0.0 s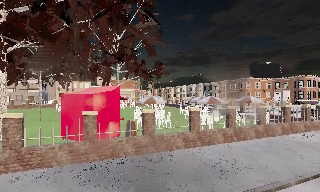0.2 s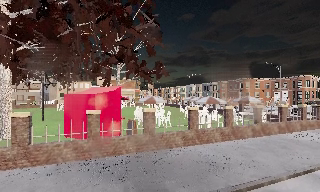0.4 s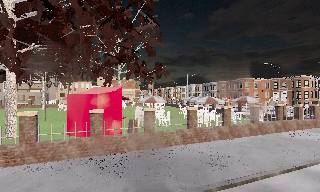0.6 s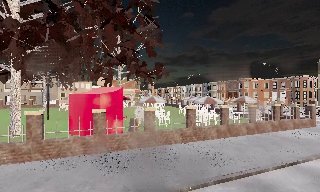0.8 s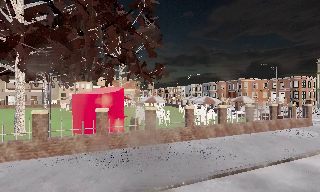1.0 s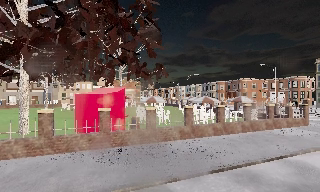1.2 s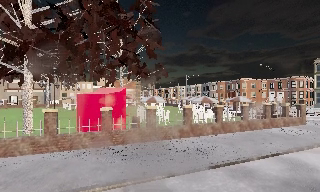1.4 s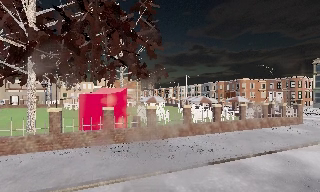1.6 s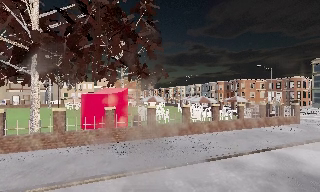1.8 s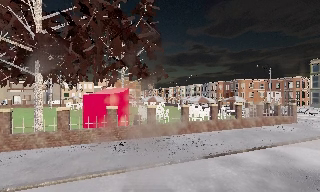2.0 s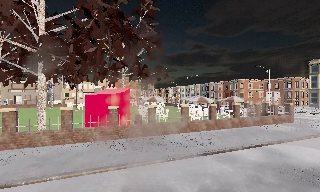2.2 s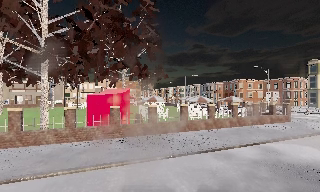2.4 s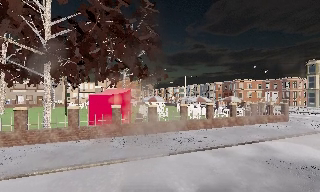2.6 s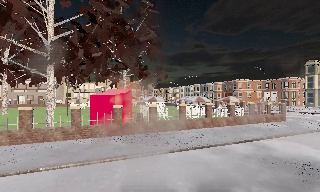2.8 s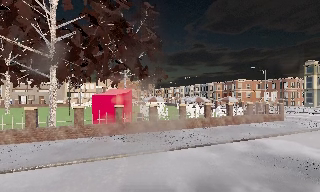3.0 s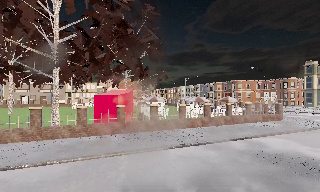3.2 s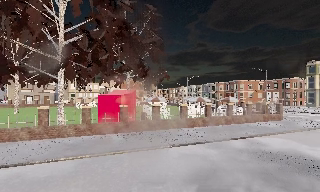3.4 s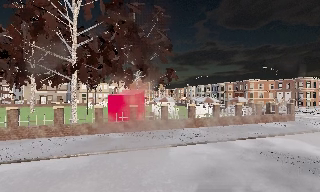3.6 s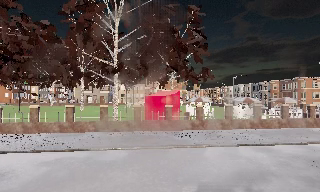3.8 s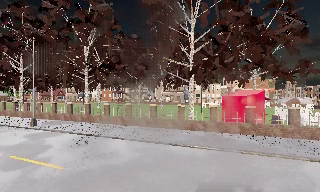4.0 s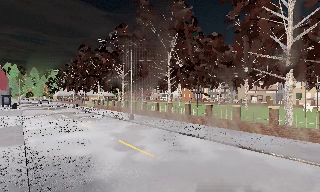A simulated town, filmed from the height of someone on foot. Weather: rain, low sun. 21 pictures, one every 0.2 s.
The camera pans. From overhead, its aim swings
counterclockwise.
The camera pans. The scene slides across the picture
to the right.
0.0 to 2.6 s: The camera travels backward, about 4 m, so what stands in front gets smaller.
2.6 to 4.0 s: The scene slides to the right, as the camera pans about 70 degrees to its left. It travels backward, about 2 m.
The film runs backward here.
